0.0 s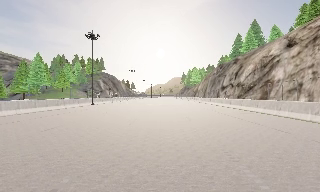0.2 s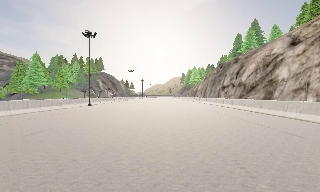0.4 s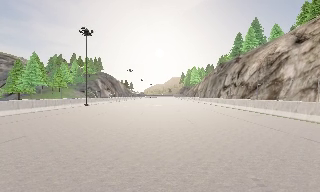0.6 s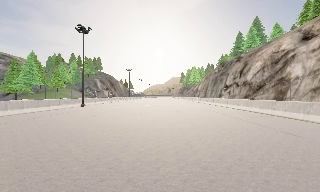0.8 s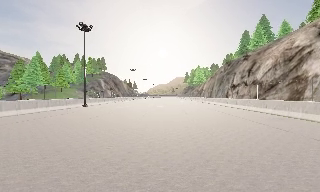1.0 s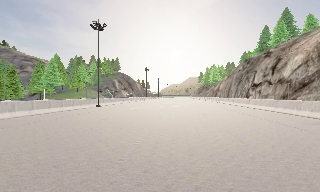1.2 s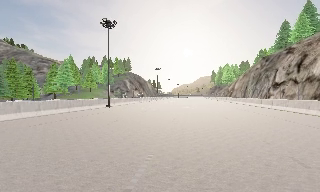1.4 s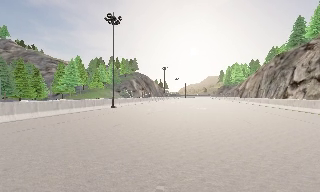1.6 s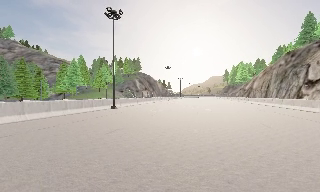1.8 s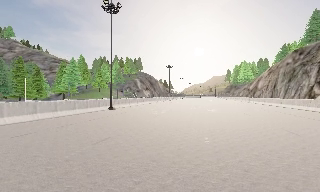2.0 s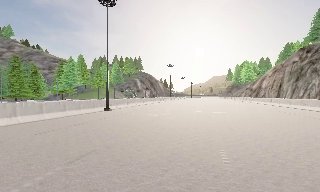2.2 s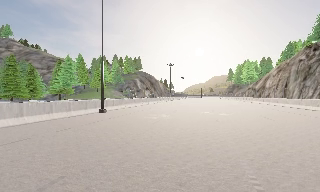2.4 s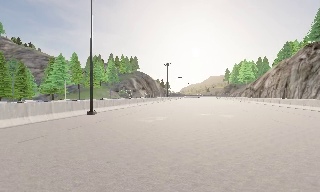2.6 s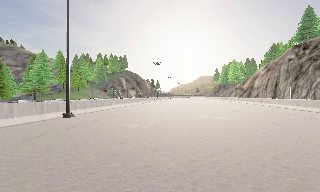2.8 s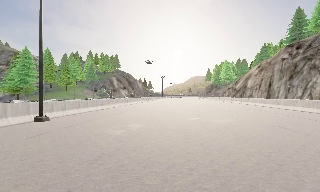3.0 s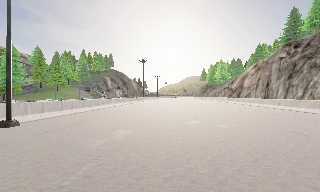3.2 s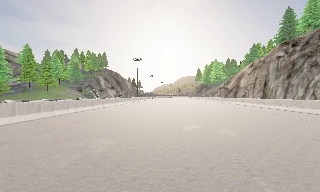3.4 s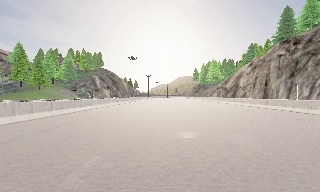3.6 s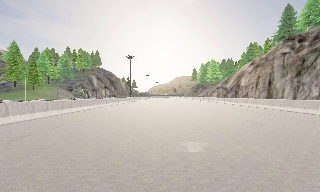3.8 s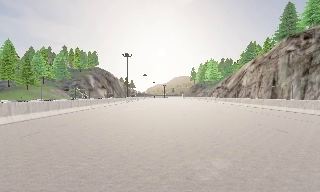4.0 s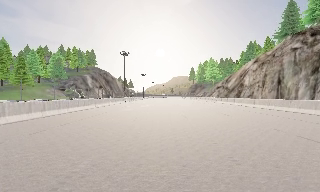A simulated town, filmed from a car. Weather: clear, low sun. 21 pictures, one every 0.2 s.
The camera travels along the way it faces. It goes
forward.
0.0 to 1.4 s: The scene slides to the right, as the camera pans about 10 degrees to its left. It travels forward, about 8 m, so what stands in front looms larger. It gains speed.
1.4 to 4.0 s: The camera pans to its right, which is clockwise from overhead, by about 10 degrees. It travels forward, about 19 m, so what stands in front looms larger.
The film runs forward here.
